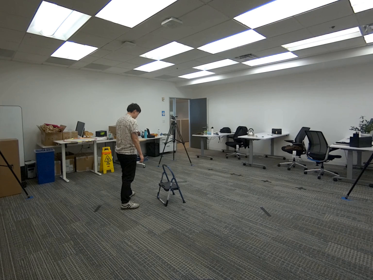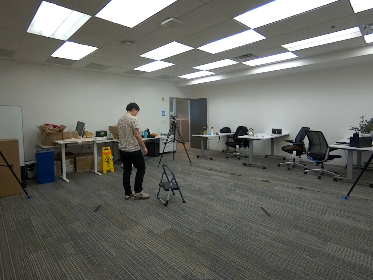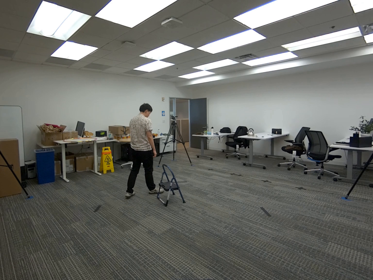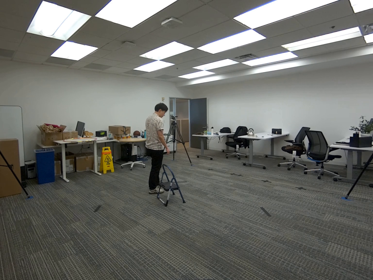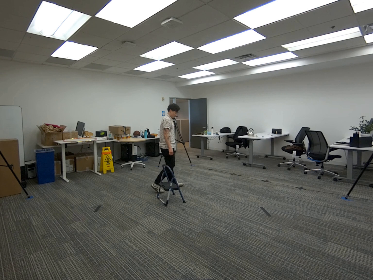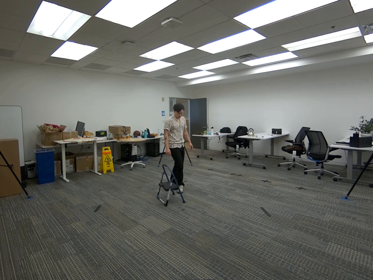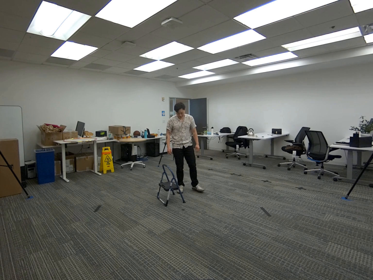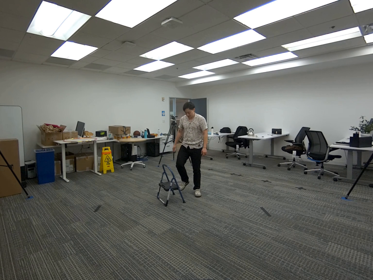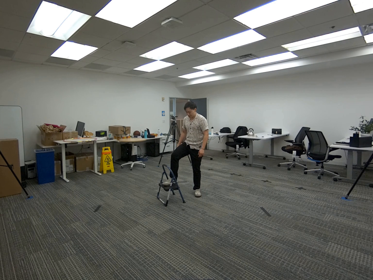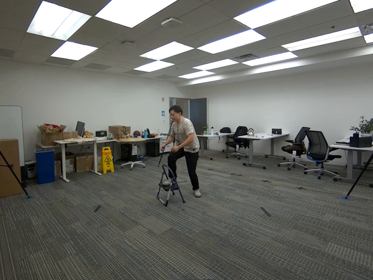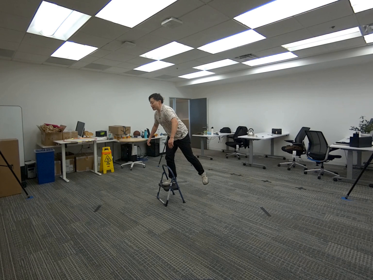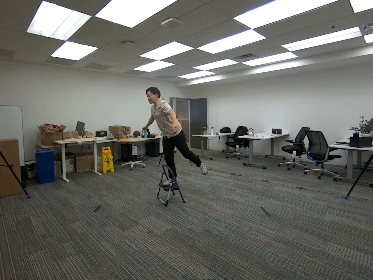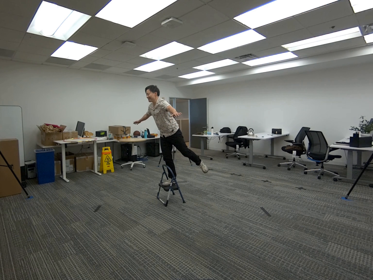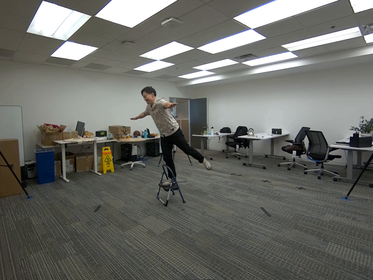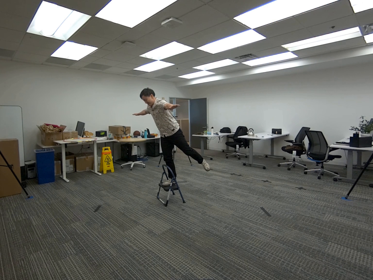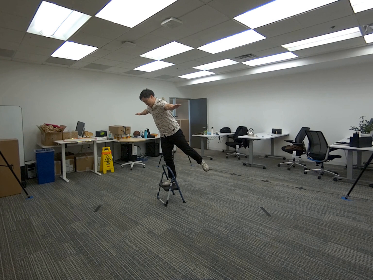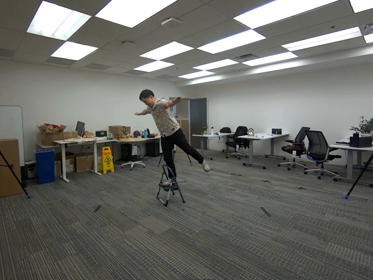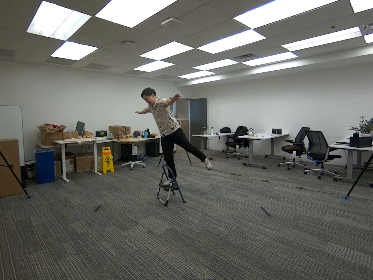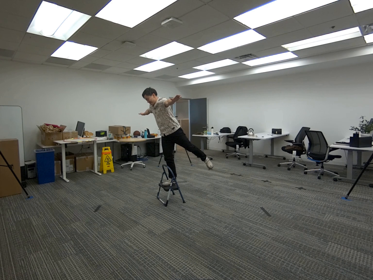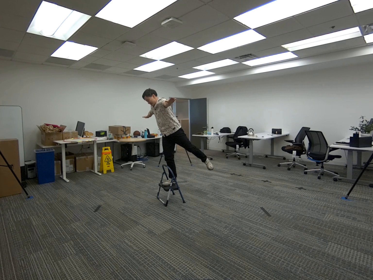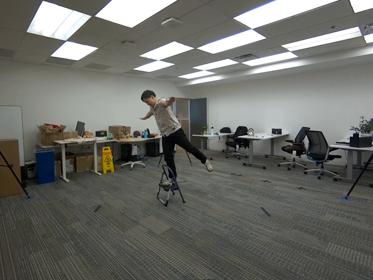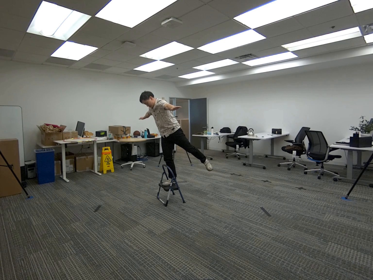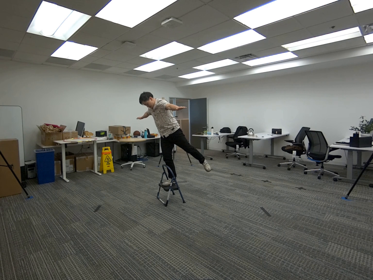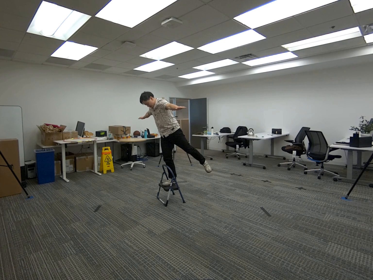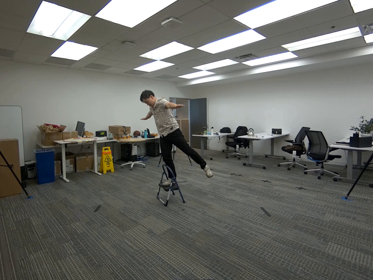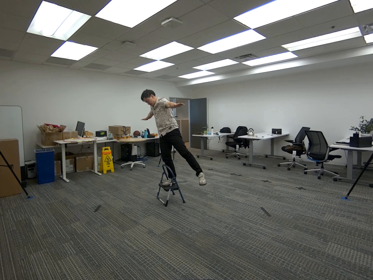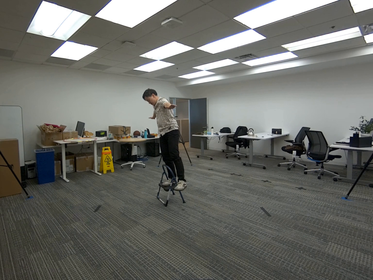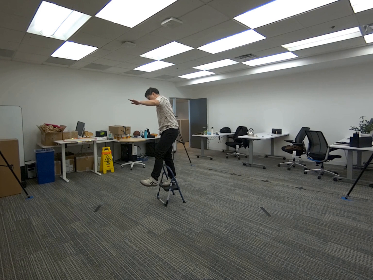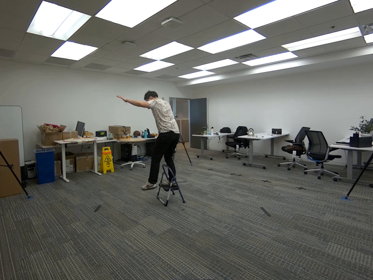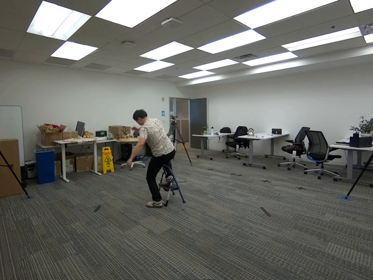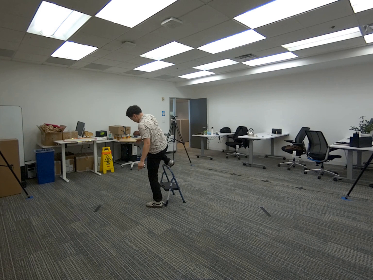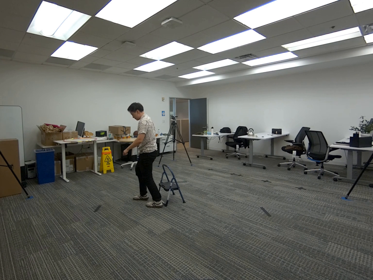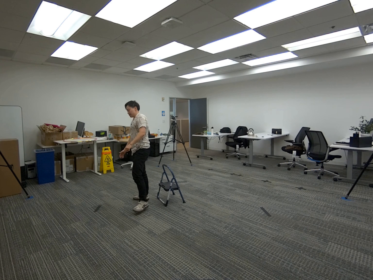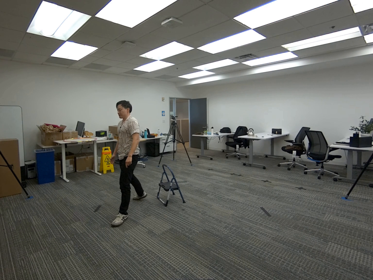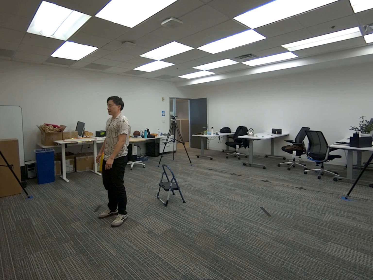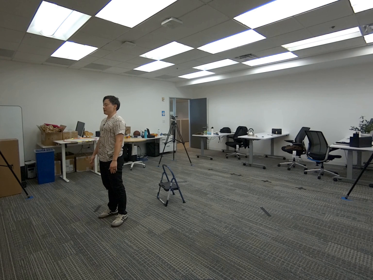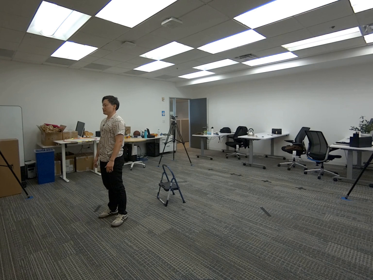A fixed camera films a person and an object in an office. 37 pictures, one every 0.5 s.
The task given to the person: Walk over to the step ladder and step onto the step ladder using one foot while the othe foot is in the air.
